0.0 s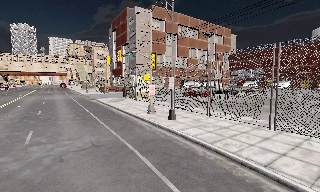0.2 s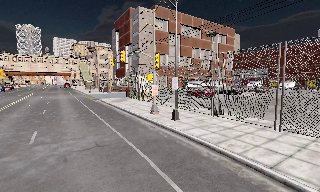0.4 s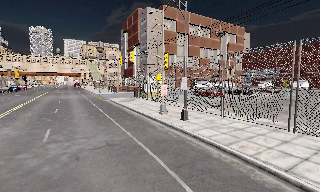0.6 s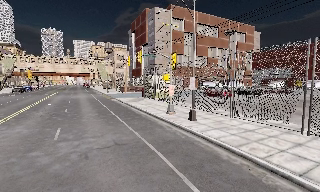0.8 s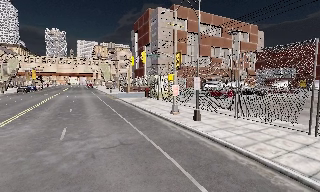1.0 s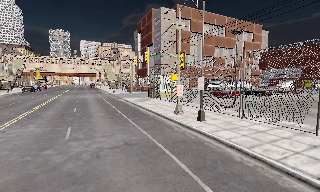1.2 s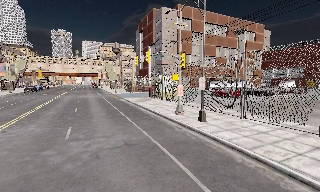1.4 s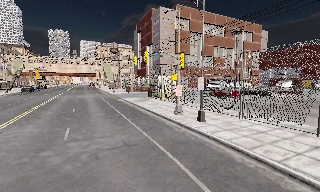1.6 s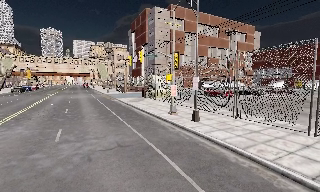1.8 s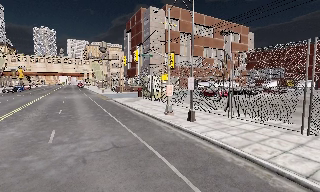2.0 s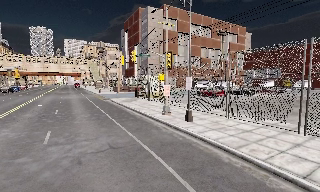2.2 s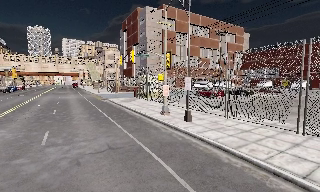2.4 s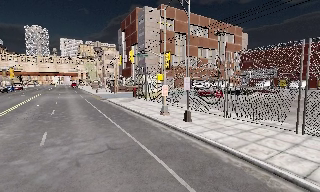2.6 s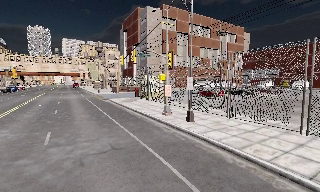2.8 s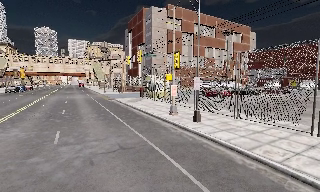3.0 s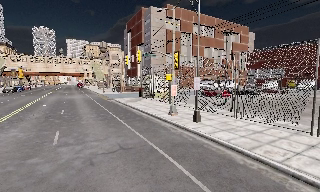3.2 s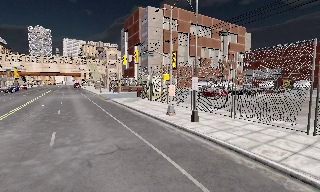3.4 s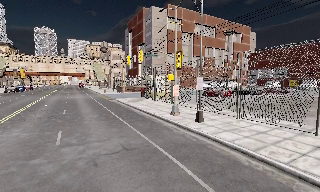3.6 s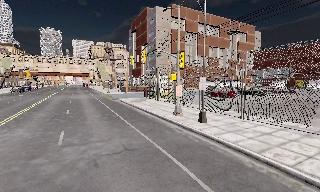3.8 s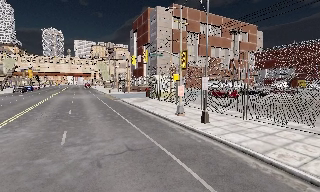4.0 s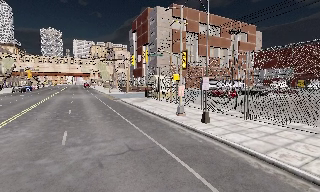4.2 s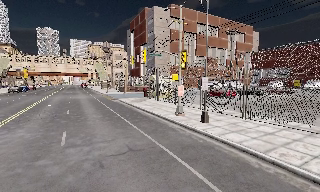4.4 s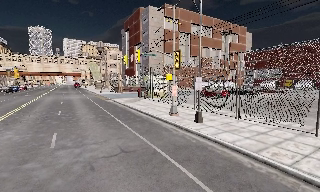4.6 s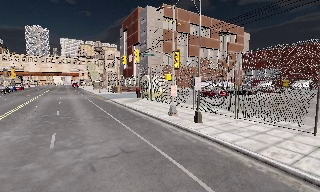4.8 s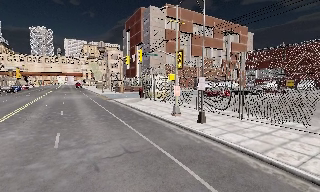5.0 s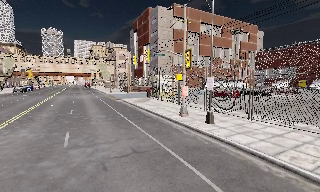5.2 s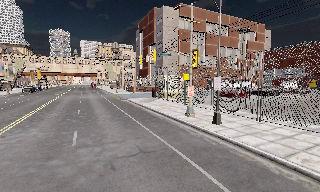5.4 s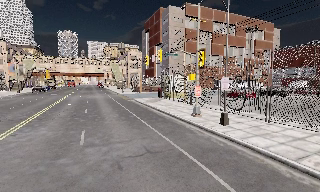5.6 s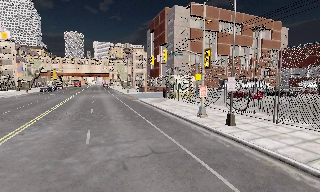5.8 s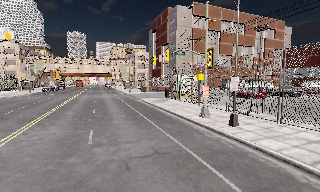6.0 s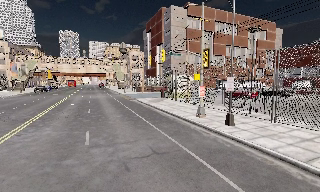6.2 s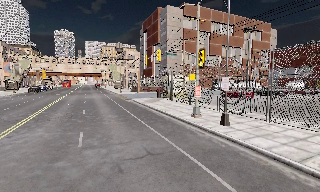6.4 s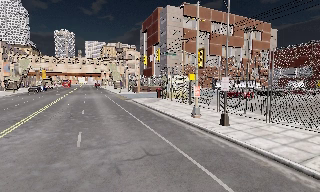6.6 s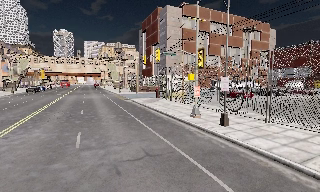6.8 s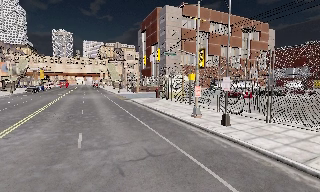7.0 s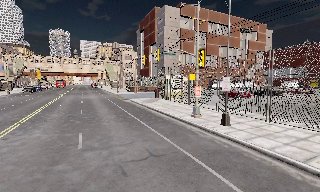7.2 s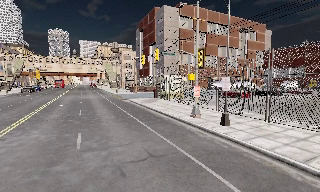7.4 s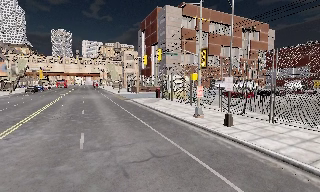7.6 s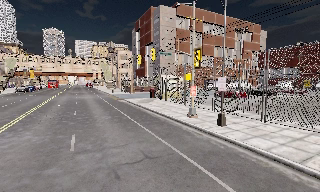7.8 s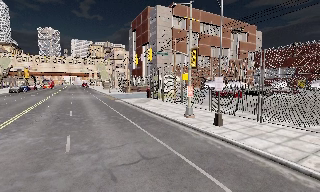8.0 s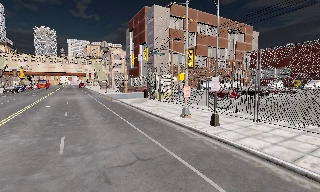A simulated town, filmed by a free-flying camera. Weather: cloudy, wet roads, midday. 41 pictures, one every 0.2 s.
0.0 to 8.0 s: The camera travels to its left and forward, about 2 m, so close, fixed things drift to the right.
The film runs forward here.
